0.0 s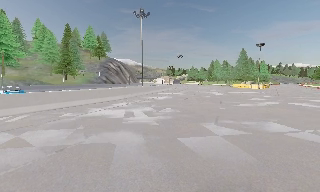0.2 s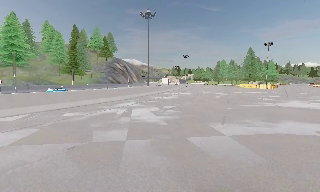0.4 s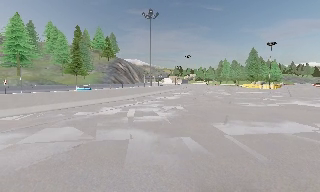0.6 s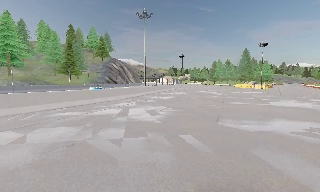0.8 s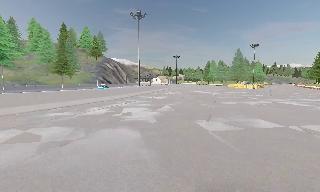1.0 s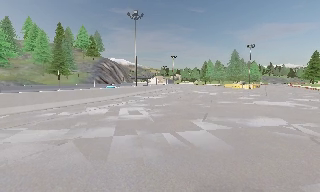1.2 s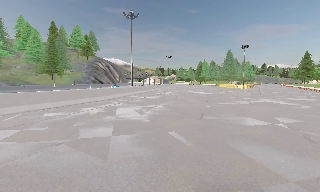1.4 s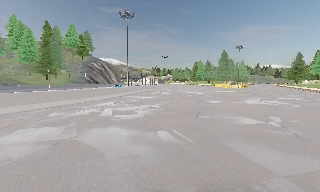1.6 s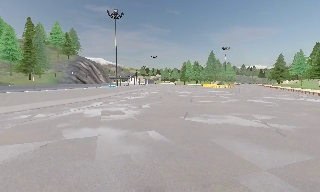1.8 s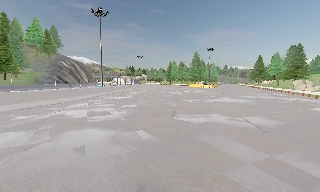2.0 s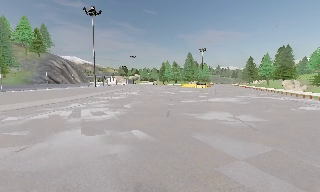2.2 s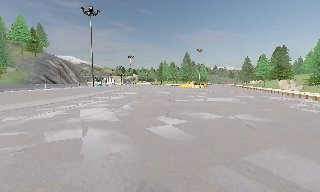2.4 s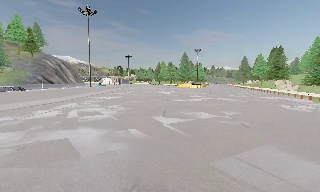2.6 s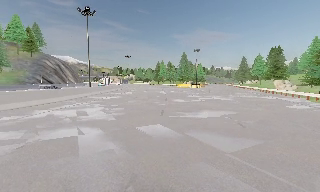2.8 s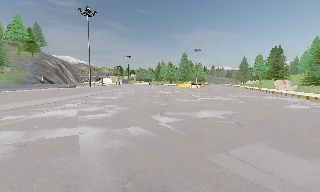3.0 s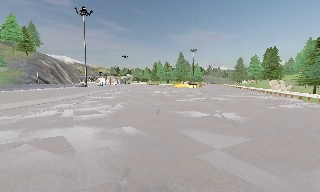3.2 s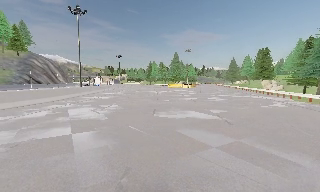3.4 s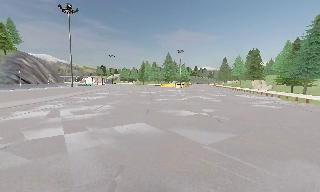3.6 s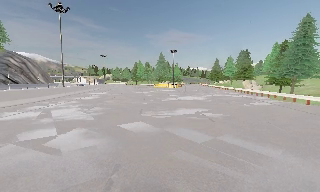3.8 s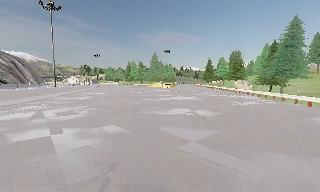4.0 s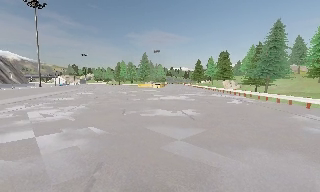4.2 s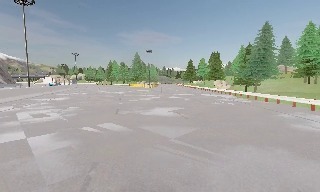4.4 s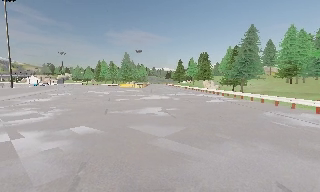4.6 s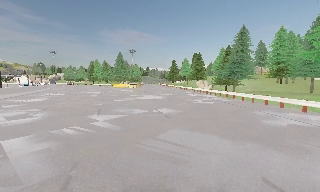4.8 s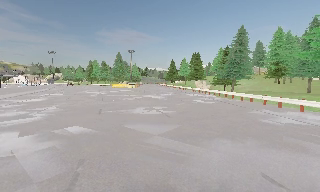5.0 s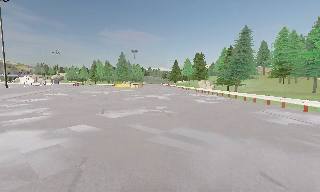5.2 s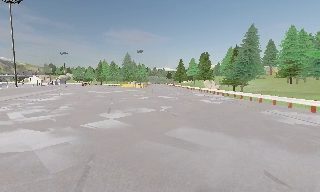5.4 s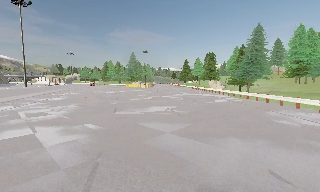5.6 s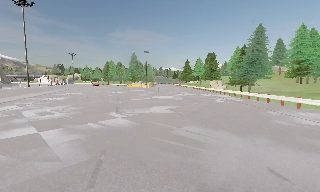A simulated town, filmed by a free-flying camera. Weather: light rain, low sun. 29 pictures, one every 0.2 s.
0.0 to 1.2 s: The camera travels backward, about 0.5 m, so what stands in front gets smaller.
1.2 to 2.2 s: The camera swings to its right by about 15 degrees, and the scene slides to the left.
2.2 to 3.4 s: The camera travels backward, about 0.5 m, so what stands in front gets smaller.
3.4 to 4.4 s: The scene slides to the left, as the camera pans about 15 degrees to its right.
4.4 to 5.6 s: The camera travels backward, about 0.5 m, so what stands in front gets smaller.
The film runs backward here.
